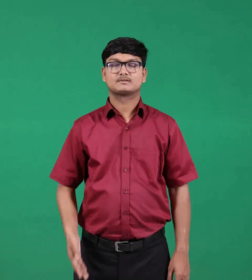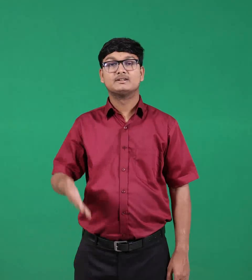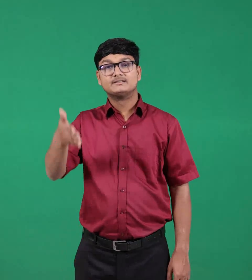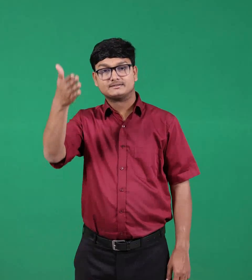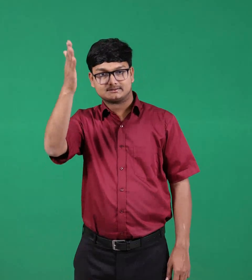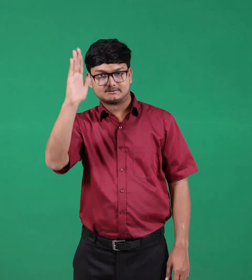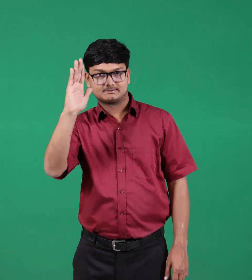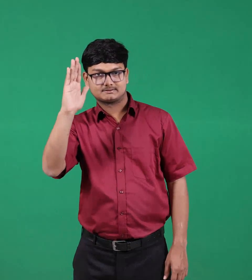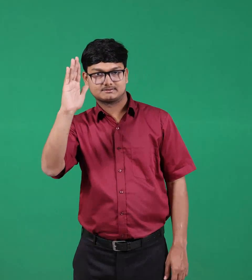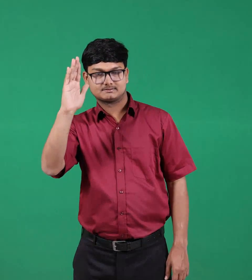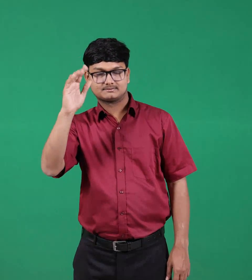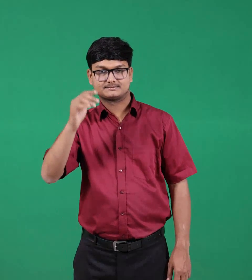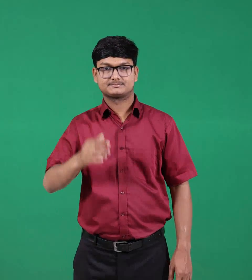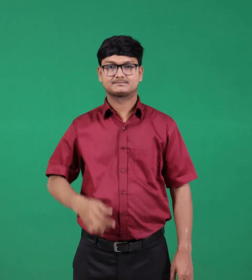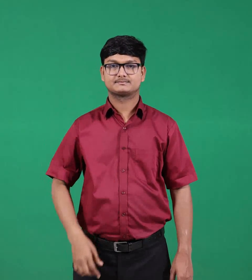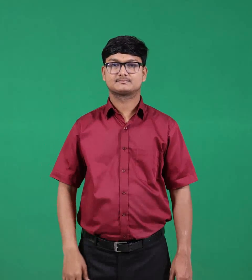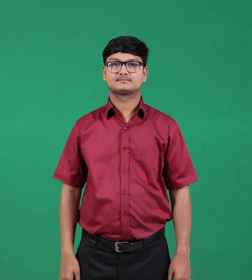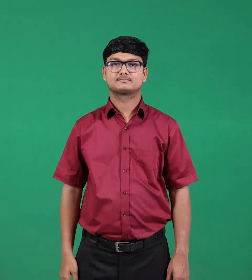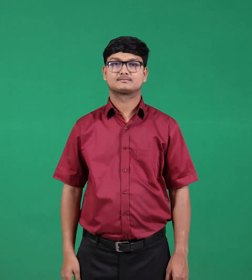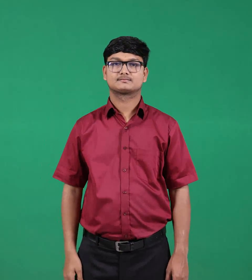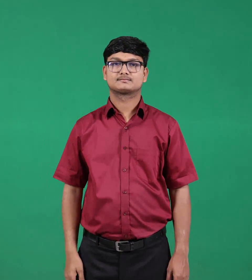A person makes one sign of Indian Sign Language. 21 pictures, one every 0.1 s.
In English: god
